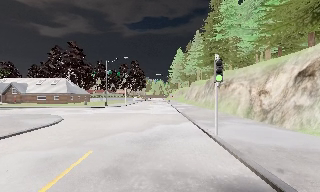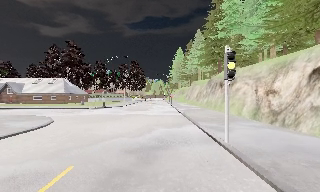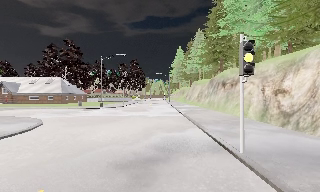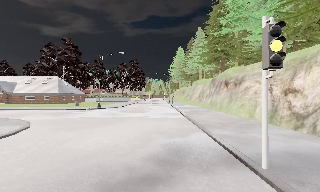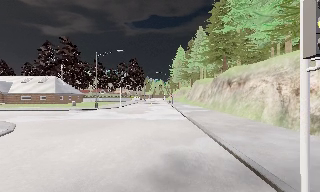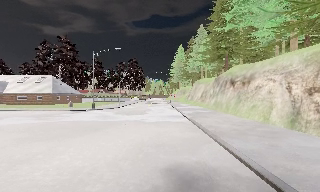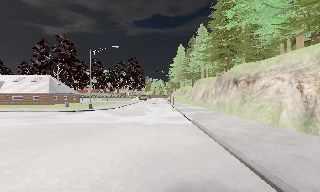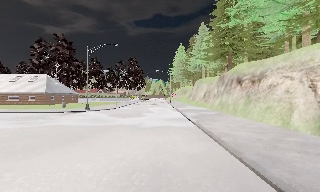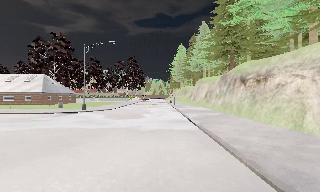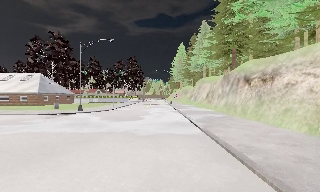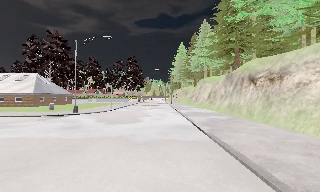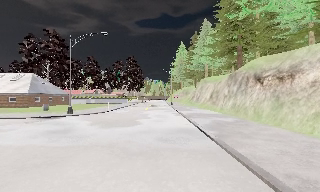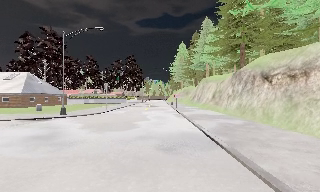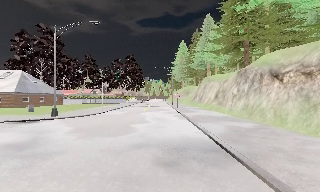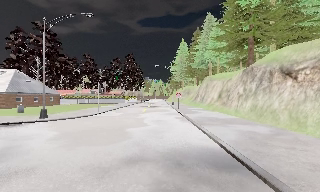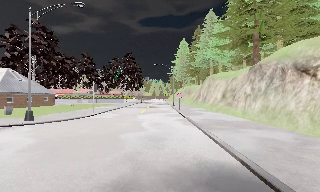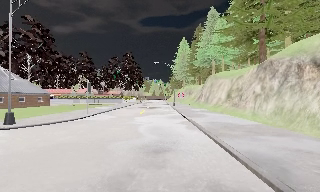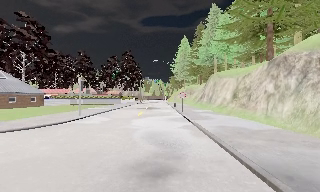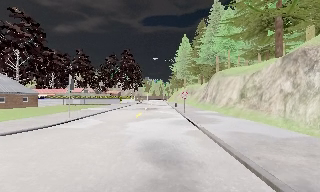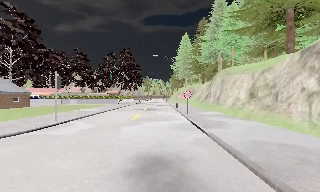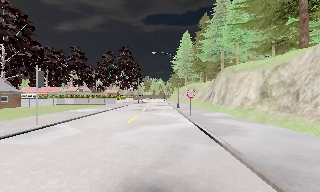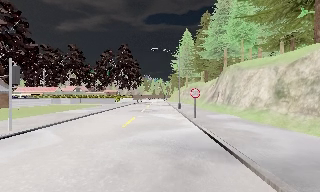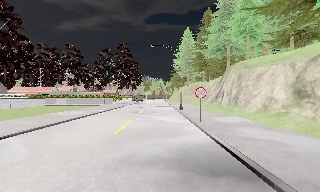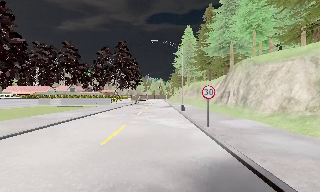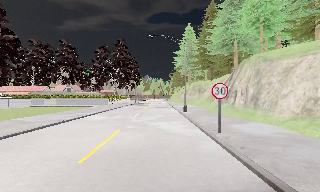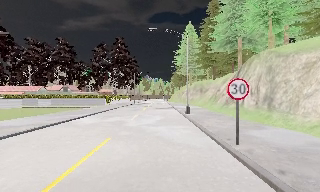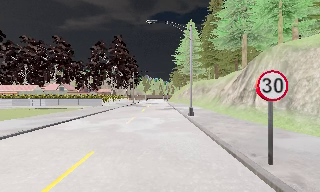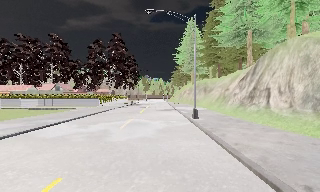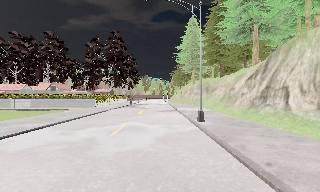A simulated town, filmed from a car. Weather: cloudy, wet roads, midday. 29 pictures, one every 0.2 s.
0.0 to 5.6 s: The camera travels forward, about 35 m, so what stands in front looms larger. It gains speed.
The film runs forward here.
